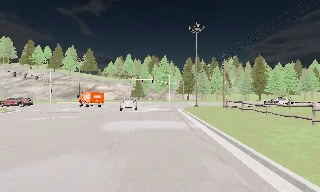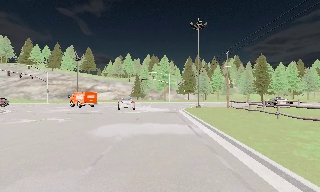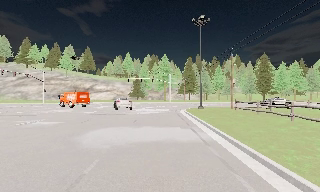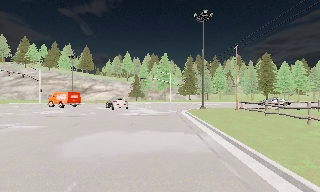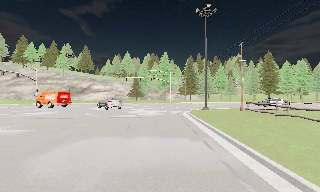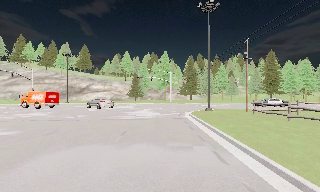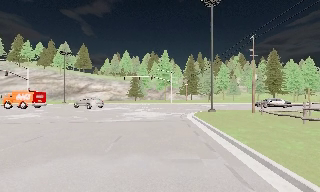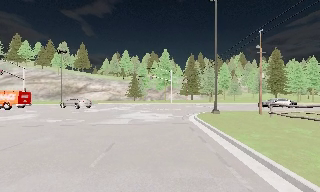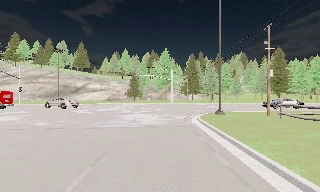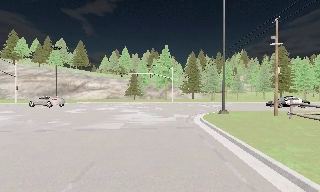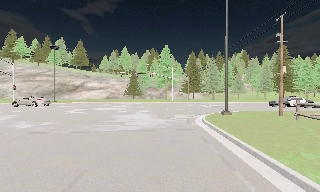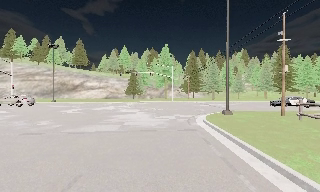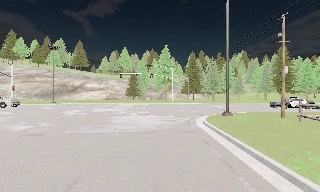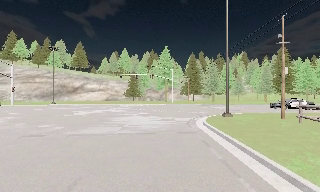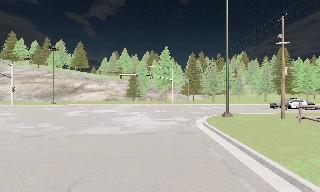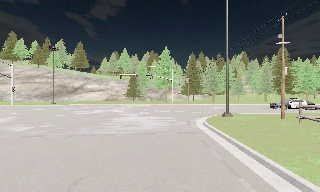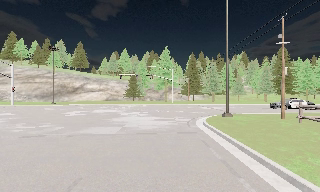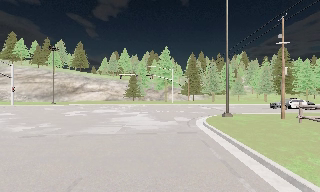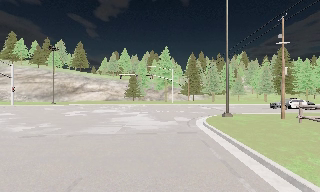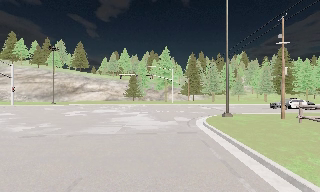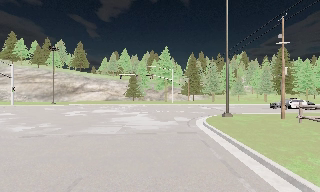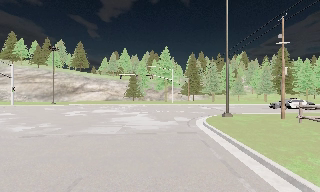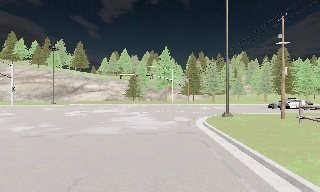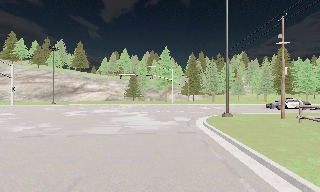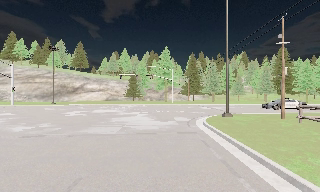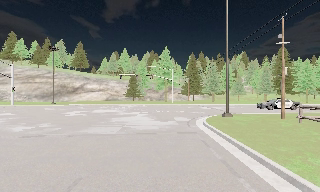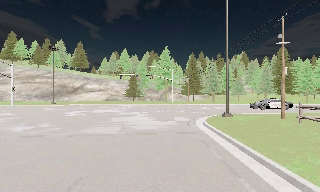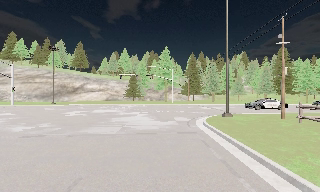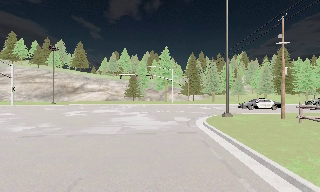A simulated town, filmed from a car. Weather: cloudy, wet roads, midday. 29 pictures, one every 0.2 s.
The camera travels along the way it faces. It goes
forward.
0.0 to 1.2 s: The camera travels forward, about 7 m, so what stands in front looms larger.
1.2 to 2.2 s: The camera travels forward, about 3.5 m, so what stands in front looms larger. It loses speed.
2.2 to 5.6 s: The camera keeps its place and its aim.
The film runs forward here.
